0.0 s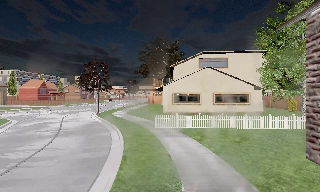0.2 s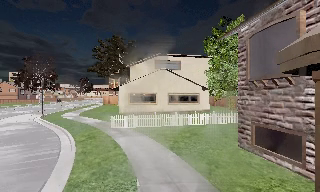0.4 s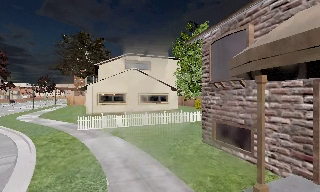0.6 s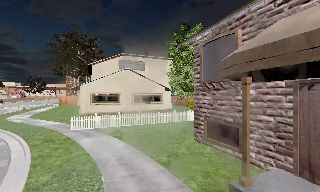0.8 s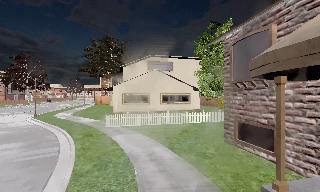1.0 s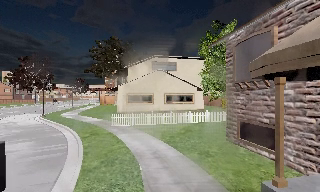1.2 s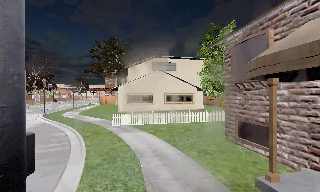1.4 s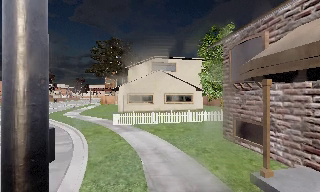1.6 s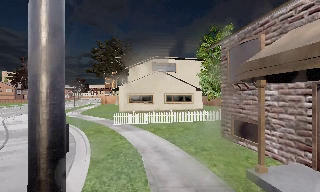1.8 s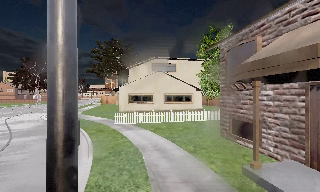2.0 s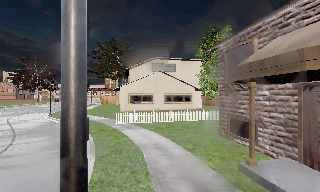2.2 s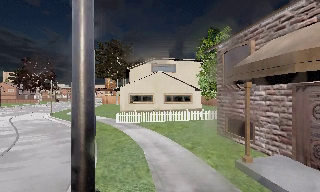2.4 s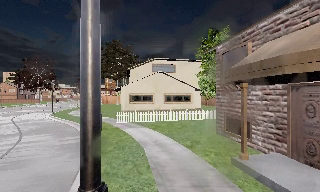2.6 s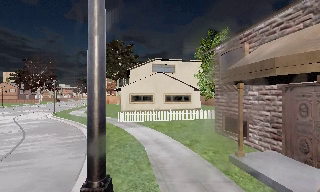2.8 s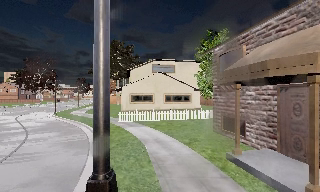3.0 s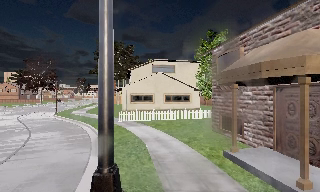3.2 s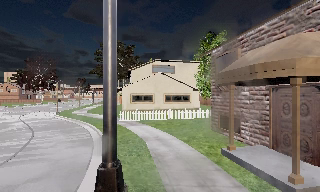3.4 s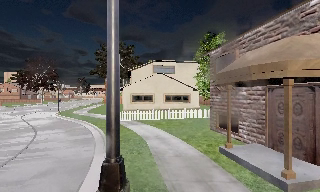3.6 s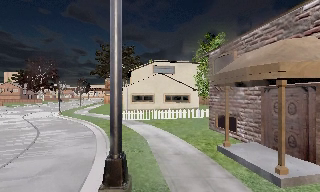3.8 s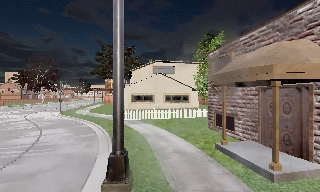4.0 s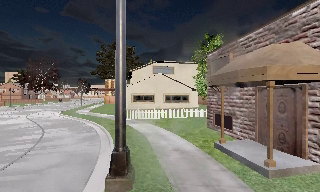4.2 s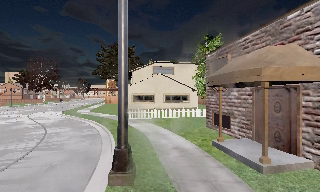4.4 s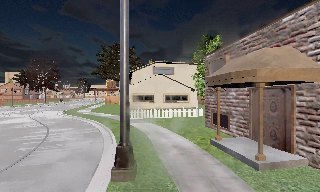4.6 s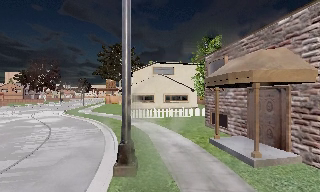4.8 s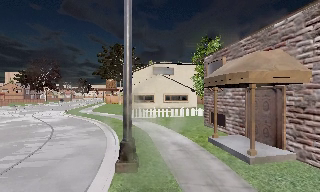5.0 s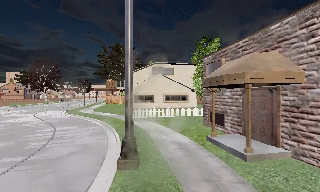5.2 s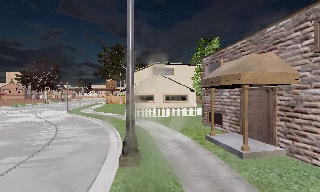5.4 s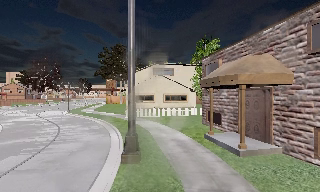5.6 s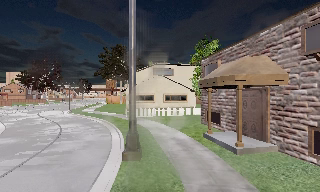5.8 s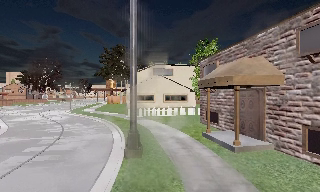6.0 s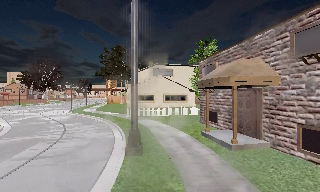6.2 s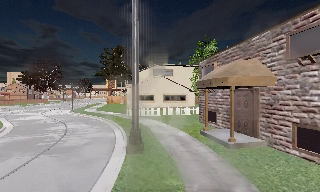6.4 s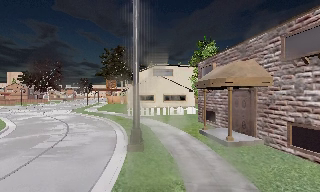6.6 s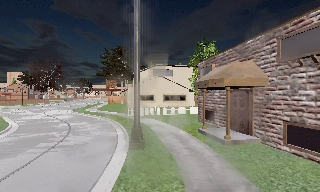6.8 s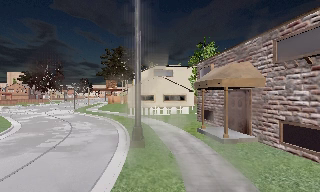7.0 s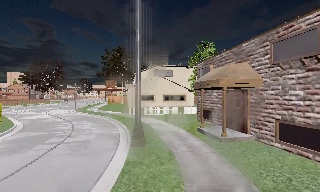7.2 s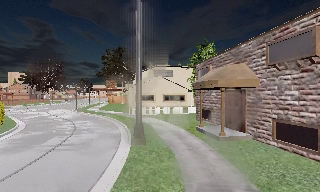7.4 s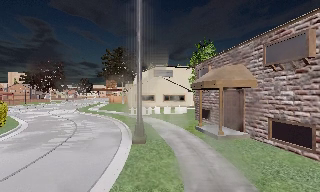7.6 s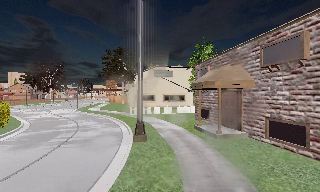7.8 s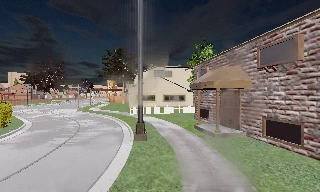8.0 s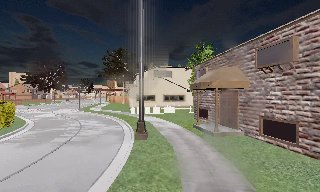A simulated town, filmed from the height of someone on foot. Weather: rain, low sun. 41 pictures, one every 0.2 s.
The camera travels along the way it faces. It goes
backward.
0.0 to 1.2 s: The scene slides to the left, as the camera pans about 15 degrees to its right. It travels backward, about 1.5 m, so what stands in front gets smaller.
1.2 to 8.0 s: The camera travels backward, about 8 m, so what stands in front gets smaller.
The film runs backward here.
